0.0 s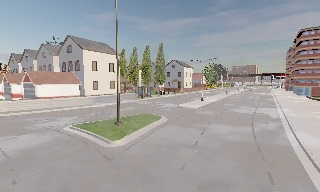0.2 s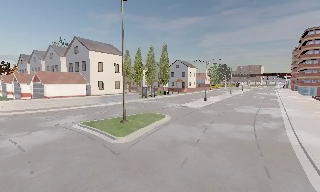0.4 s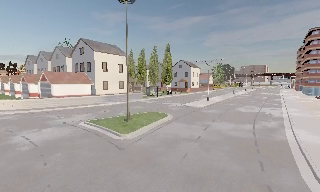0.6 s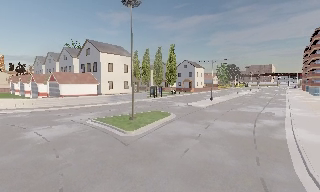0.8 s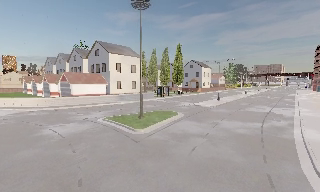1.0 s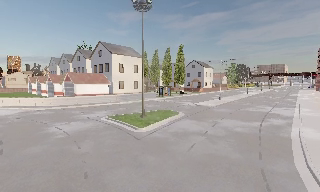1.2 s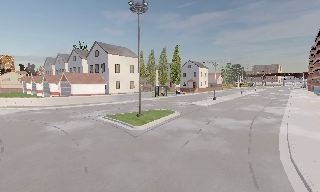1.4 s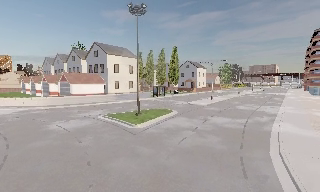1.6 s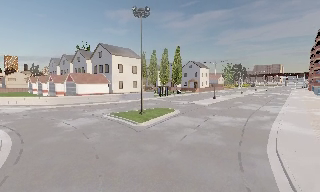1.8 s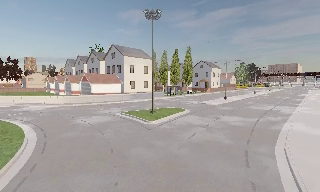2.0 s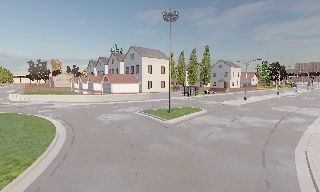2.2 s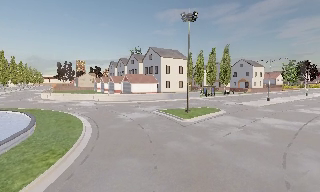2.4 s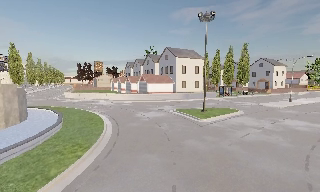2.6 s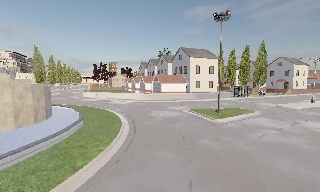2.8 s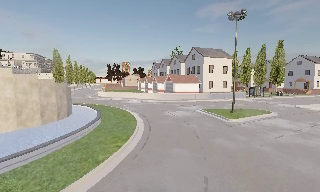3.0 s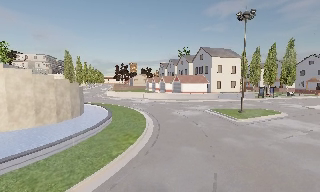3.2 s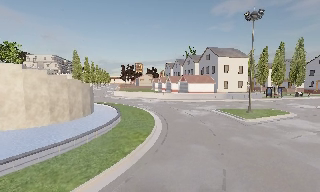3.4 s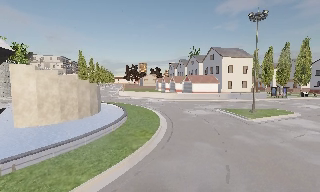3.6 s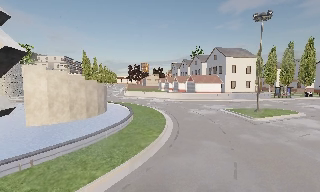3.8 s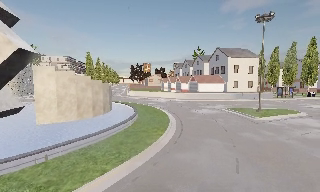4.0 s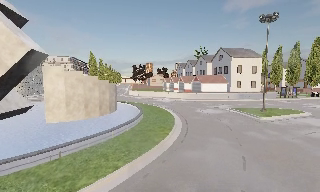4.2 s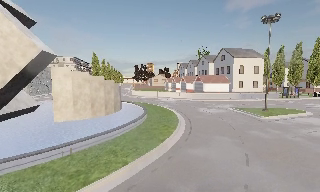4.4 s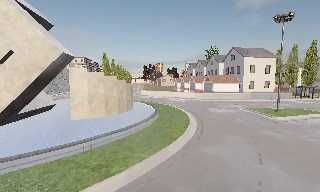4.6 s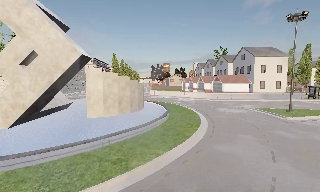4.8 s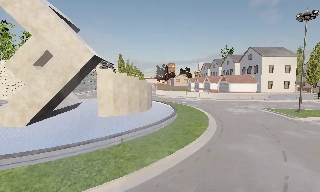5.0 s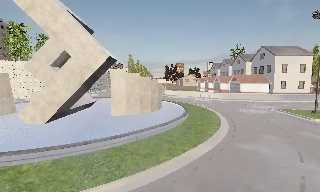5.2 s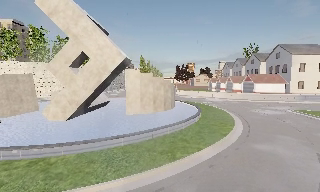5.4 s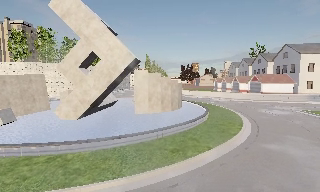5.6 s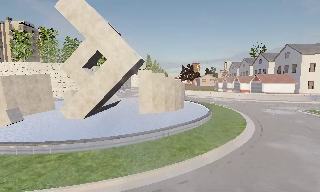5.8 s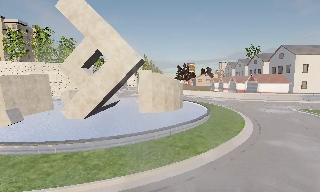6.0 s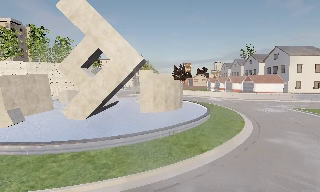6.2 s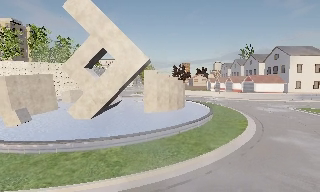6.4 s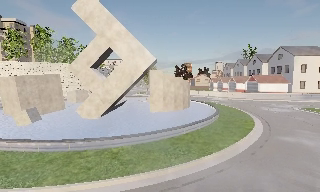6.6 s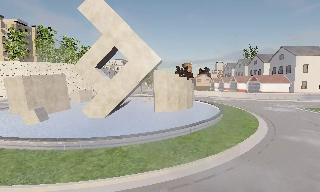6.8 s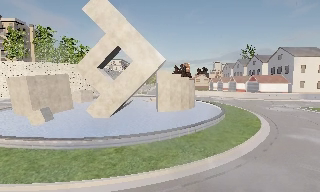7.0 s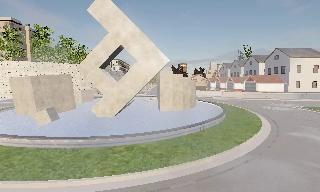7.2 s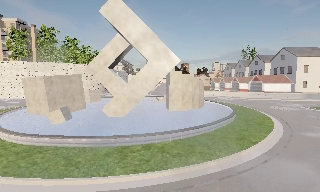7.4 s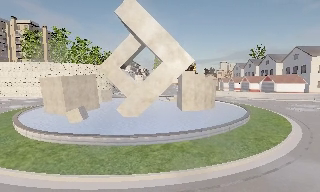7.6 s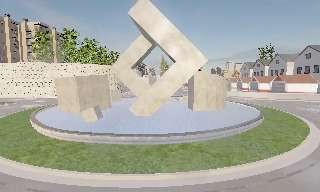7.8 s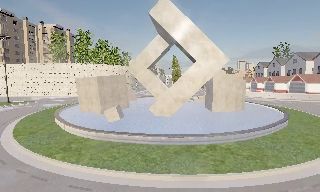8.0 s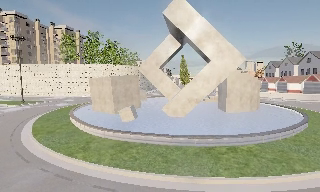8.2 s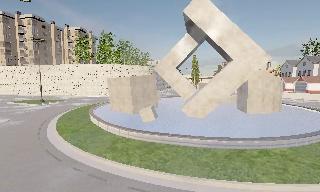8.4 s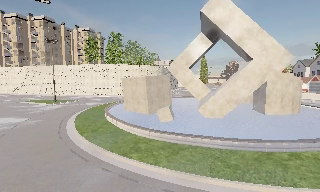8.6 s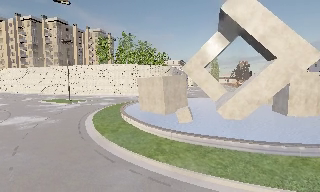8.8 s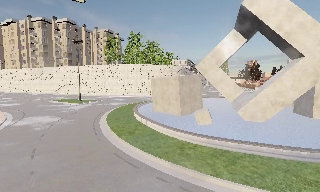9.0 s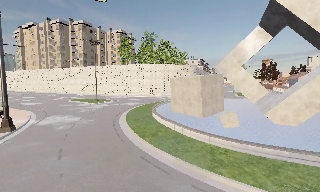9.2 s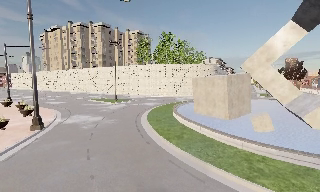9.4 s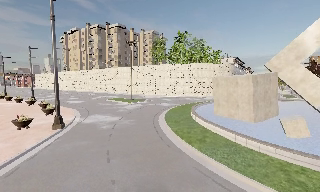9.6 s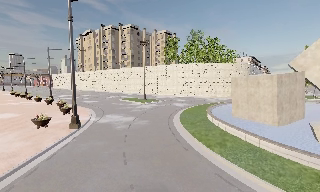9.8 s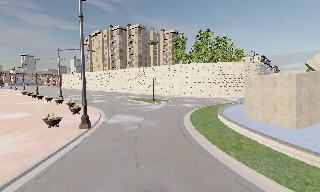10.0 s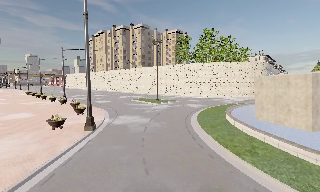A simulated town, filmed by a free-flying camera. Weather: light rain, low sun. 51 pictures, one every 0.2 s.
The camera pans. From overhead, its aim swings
counterclockwise.
The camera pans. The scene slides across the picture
to the right.
0.0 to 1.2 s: The camera travels backward, about 3 m, so what stands in front gets smaller.
1.2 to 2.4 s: The camera pans to its left, which is counterclockwise from overhead, by about 20 degrees. It travels backward, about 3 m, so what stands in front gets smaller.
2.4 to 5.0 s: The scene slides to the right, as the camera pans about 25 degrees to its left. It travels backward and to its left, about 6 m, so what stands in front gets smaller.
5.0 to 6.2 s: The camera travels to its left and backward, about 3 m, so close, fixed things drift to the right.
6.2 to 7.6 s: The camera travels to its left, about 4.5 m, so close, fixed things drift to the right.
7.6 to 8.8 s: The camera swings to its left by about 15 degrees, and the scene slides to the right. It travels to its left, about 6 m, so close, fixed things drift to the right.
8.8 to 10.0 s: The camera pans to its left, which is counterclockwise from overhead, by about 20 degrees. It travels to its left and forward, about 4 m, so close, fixed things drift to the right. It loses speed.
The film runs backward here.
